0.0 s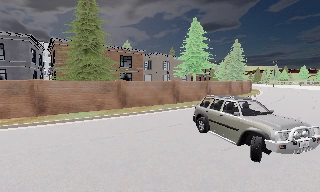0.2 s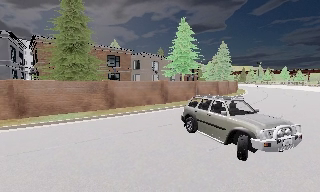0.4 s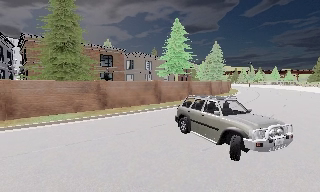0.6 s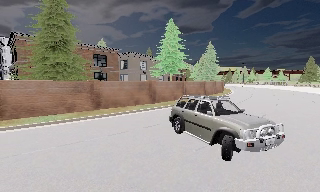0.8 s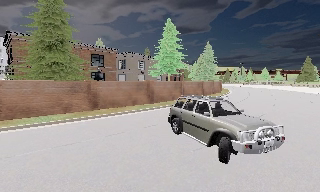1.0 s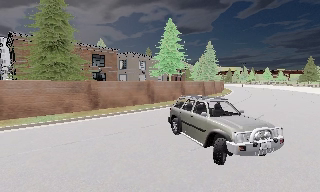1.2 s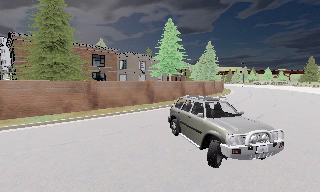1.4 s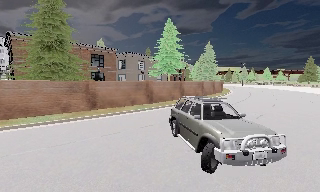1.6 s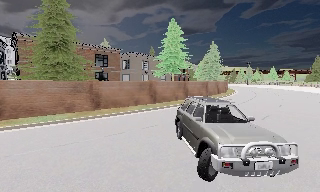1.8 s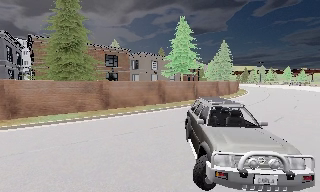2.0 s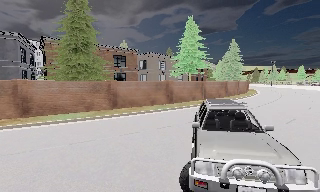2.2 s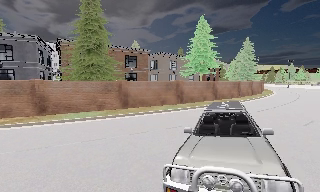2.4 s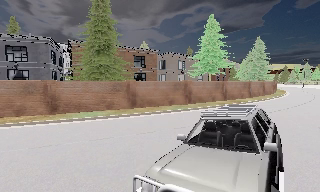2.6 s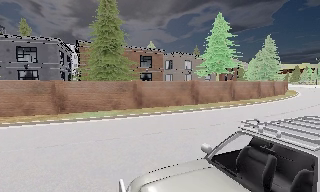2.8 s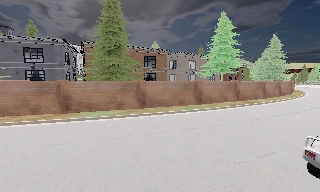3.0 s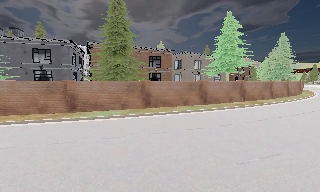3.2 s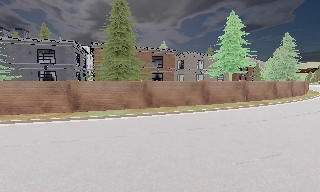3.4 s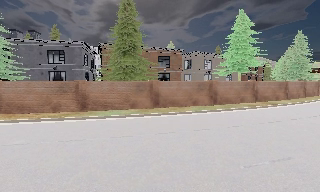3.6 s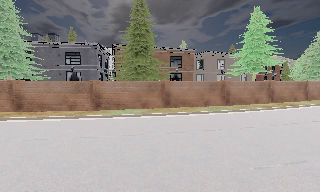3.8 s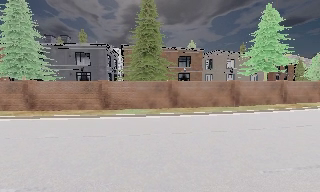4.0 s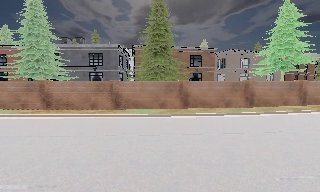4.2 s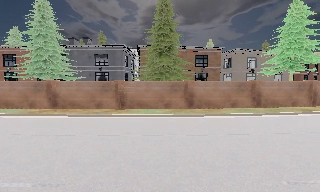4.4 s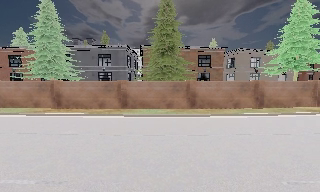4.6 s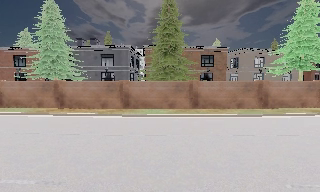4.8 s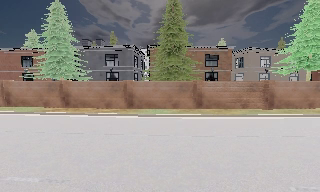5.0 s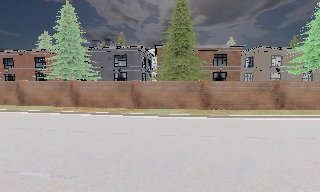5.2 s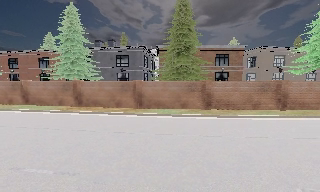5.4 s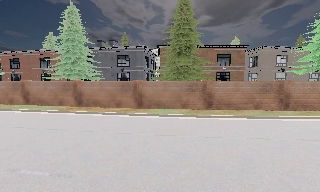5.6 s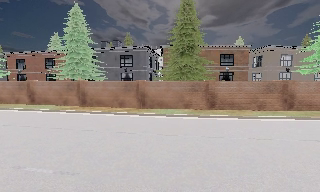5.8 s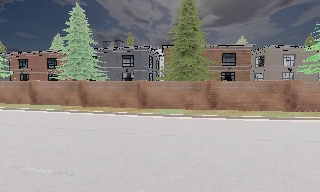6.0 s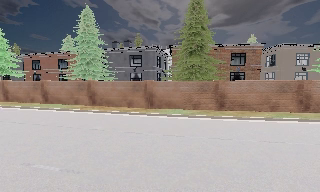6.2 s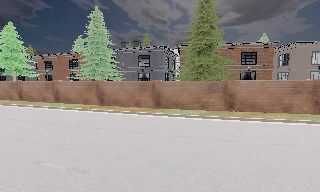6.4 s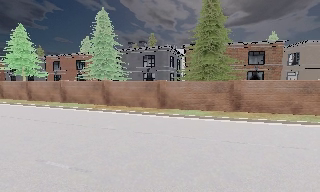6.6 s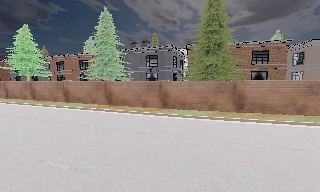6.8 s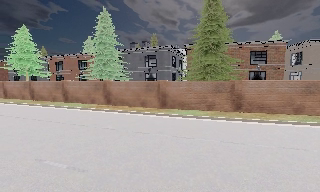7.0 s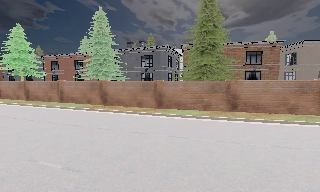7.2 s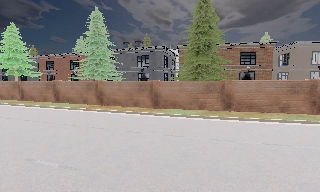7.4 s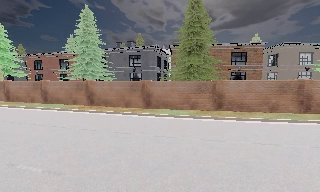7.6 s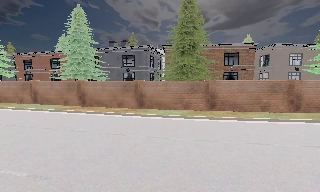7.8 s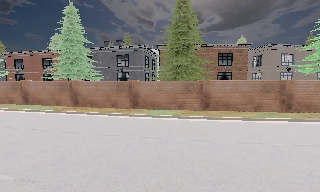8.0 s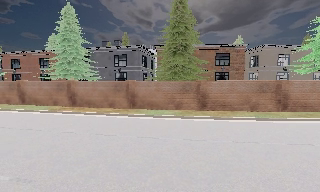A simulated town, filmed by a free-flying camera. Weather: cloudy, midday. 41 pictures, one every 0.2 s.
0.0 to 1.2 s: The camera shifts only a little, or ends up much as it began.
1.2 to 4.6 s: The camera swings to its left by about 40 degrees, and the scene slides to the right. It travels to its right, about 1 m.
4.6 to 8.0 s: The camera travels to its right, about 1.5 m.
The film runs backward here.
